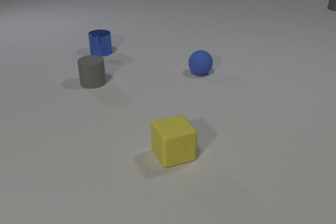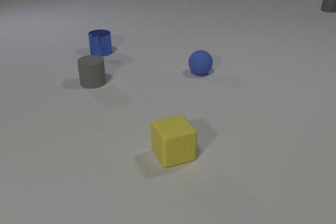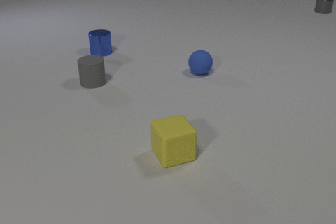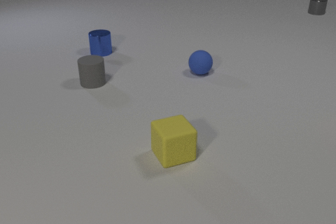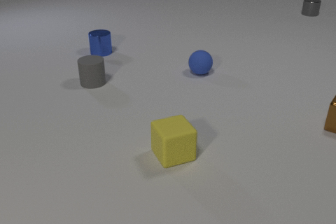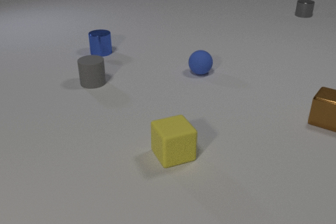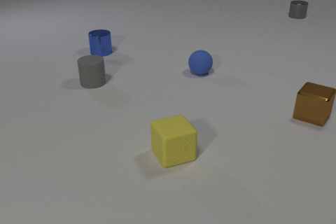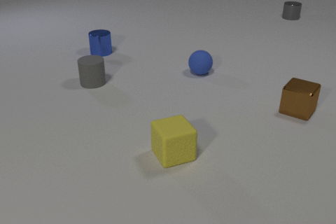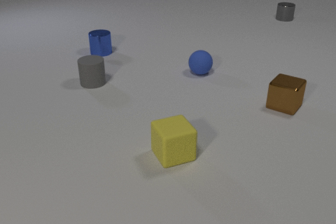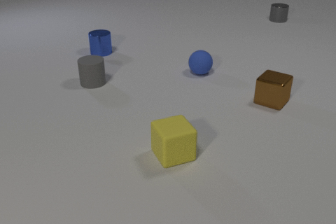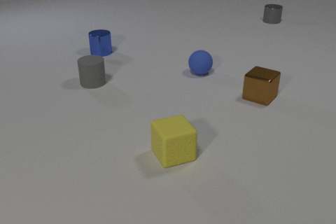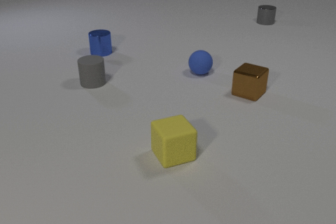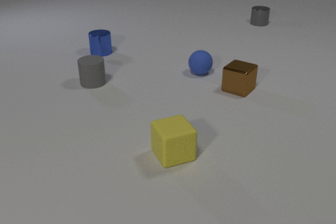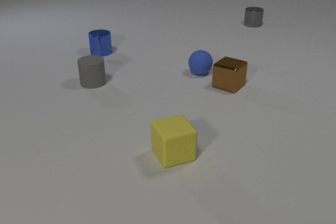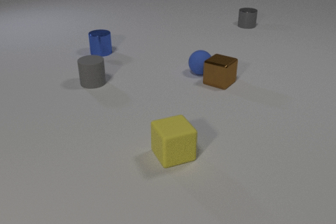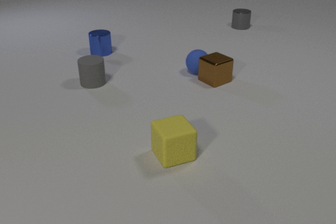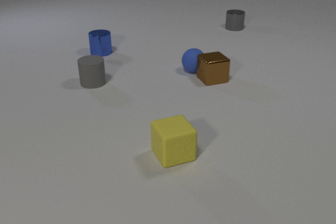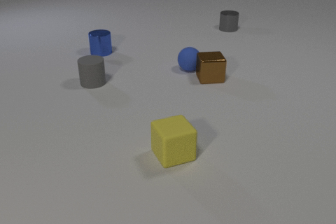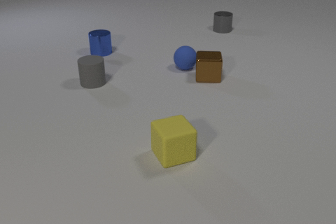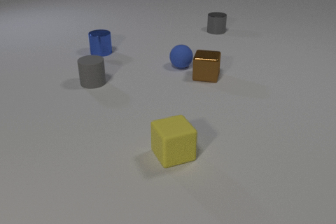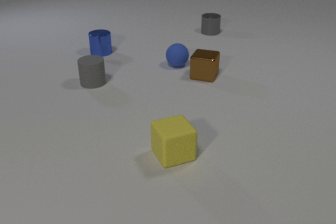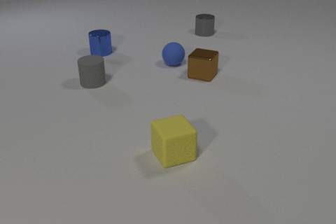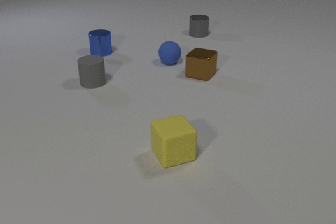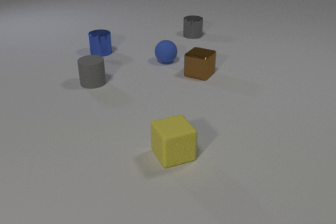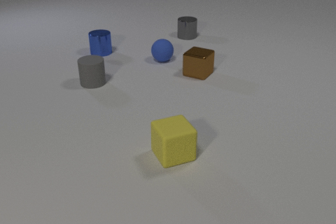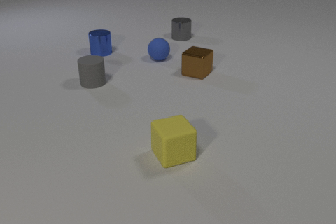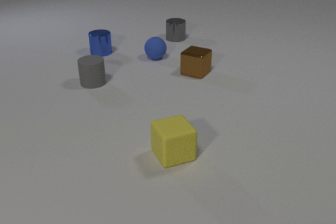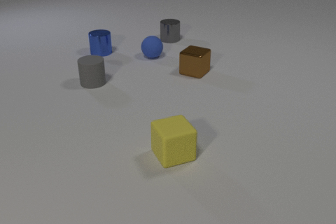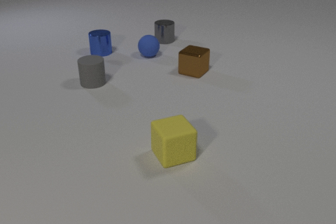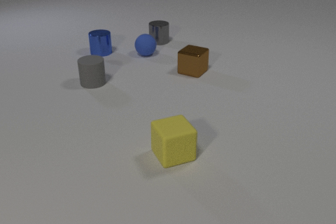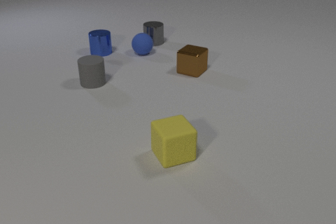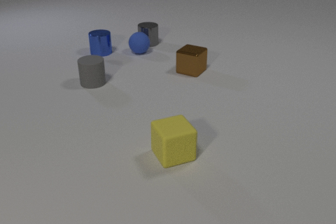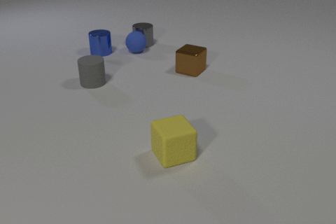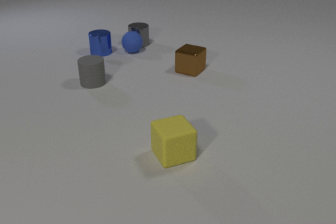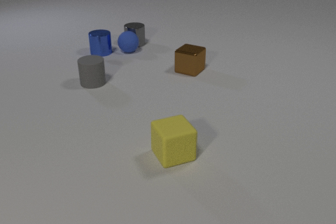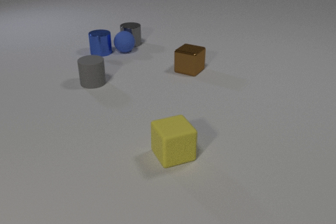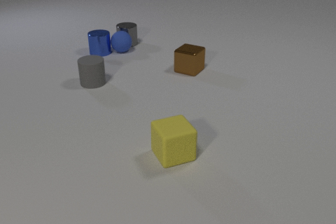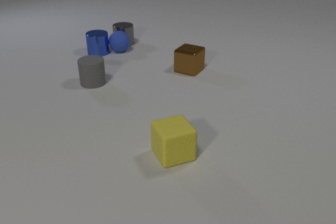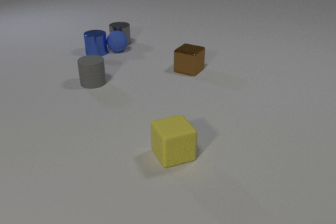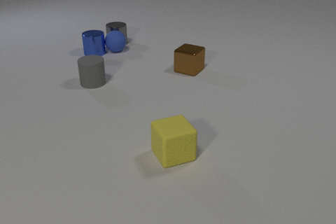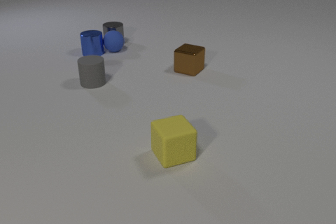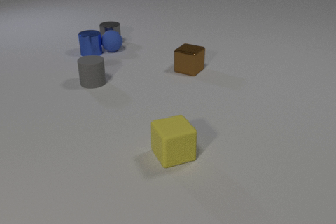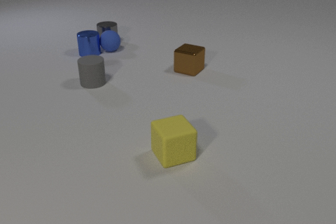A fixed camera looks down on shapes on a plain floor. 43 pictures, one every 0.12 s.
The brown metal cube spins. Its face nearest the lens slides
to the left.
The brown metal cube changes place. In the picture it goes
to the left.
0.00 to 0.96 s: The brown metal cube comes in at the right edge, slides to the left. The gray metal cylinder slides toward the camera and to the left.
0.96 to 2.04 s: The brown metal cube slides to the left and away from the camera, spins clockwise seen from above by about 45 degrees, its near face sliding to the left. The blue rubber sphere rolls to the left and away from the camera. The gray metal cylinder slides to the left and toward the camera. The brown metal cube and the blue rubber sphere collide.
2.04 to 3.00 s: The brown metal cube slides to the left and away from the camera, spins so that its near face slides to the left, clockwise seen from above. The blue rubber sphere rolls to the left and away from the camera. The gray metal cylinder slides to the left and toward the camera.
3.00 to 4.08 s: The brown metal cube slides to the left and away from the camera. The blue rubber sphere rolls to the left and away from the camera. The gray metal cylinder slides to the left. The blue rubber sphere and the gray metal cylinder collide.
4.08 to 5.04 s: The blue rubber sphere rolls to the left. The gray metal cylinder slides to the left. The blue metal cylinder slides to the left. The blue rubber sphere and the blue metal cylinder collide.
Are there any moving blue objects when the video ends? yes.
What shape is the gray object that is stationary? cylinder.
What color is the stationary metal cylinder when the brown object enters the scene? blue.
